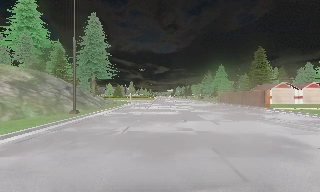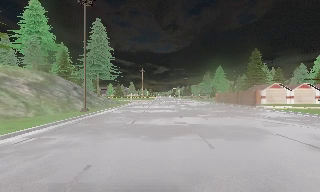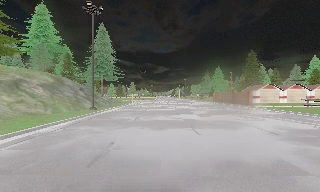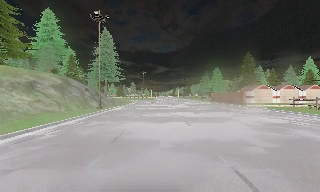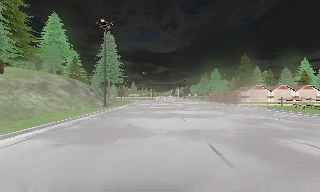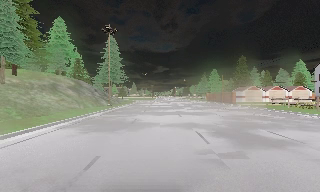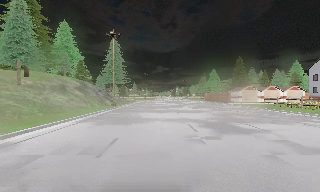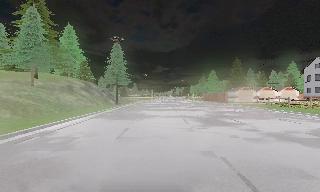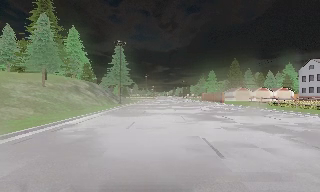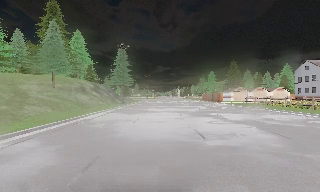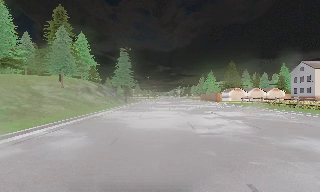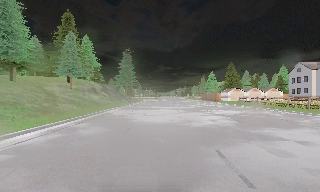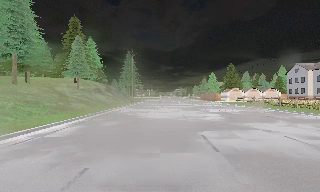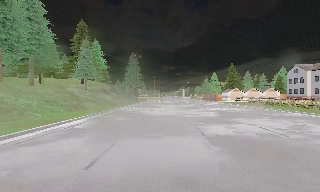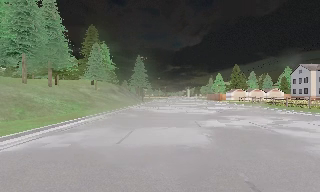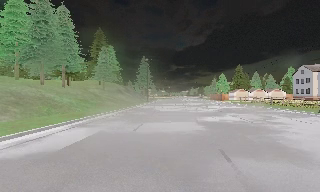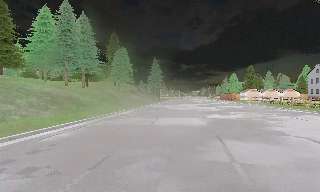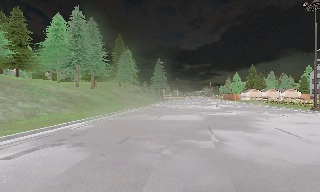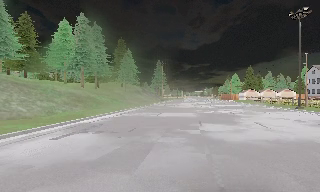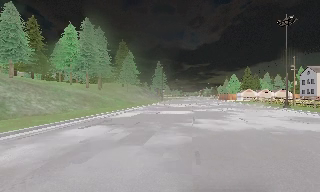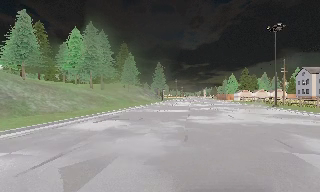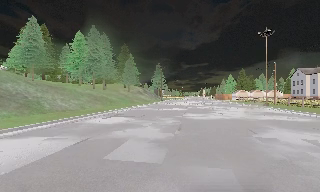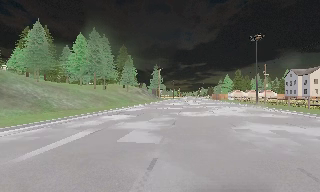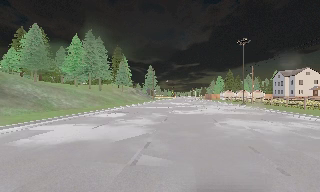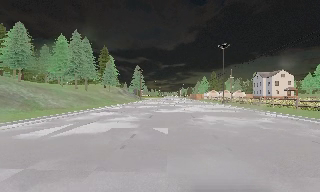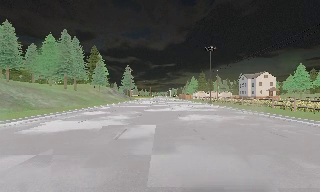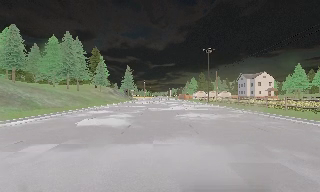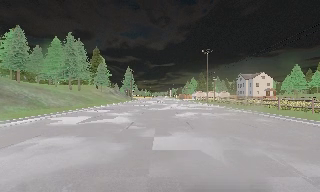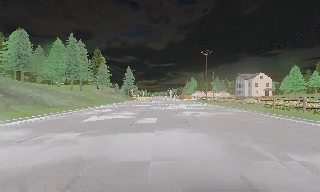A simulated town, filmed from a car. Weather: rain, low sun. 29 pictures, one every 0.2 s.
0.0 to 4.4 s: The camera pans to its left, which is counterclockwise from overhead, by about 10 degrees. It travels backward, about 45 m, so what stands in front gets smaller.
4.4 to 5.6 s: The scene slides to the left, as the camera pans about 10 degrees to its right. It travels backward, about 7 m, so what stands in front gets smaller. It loses speed.
The film runs backward here.
